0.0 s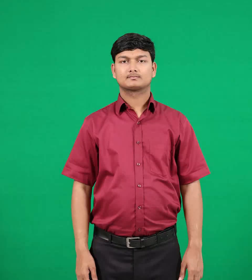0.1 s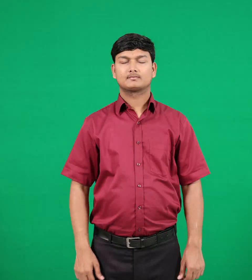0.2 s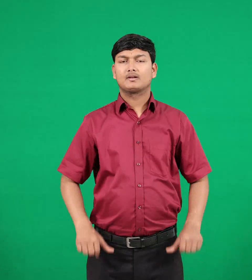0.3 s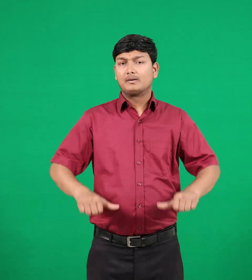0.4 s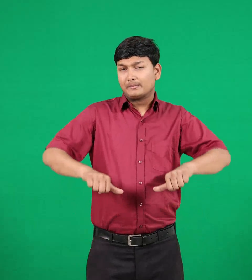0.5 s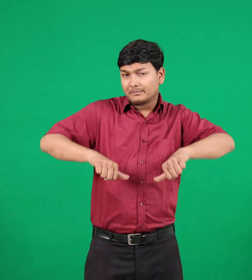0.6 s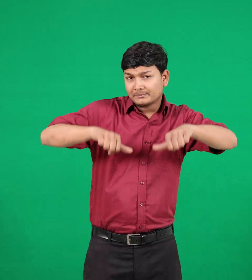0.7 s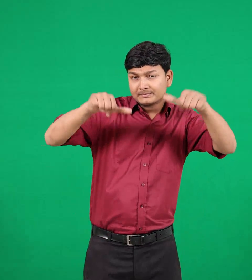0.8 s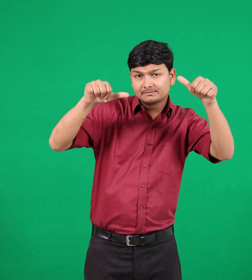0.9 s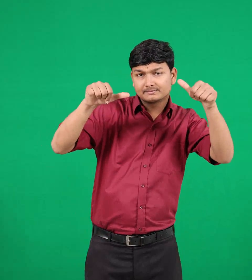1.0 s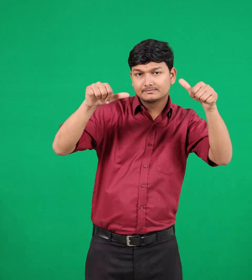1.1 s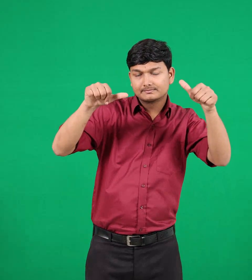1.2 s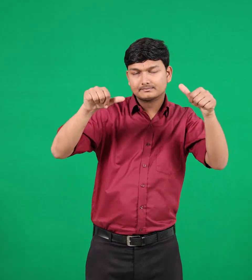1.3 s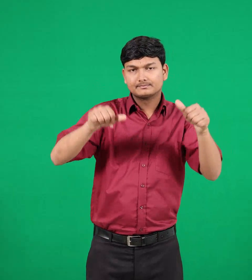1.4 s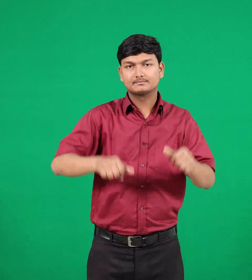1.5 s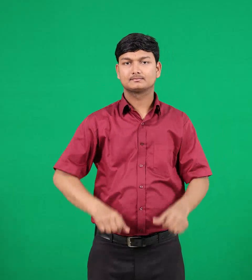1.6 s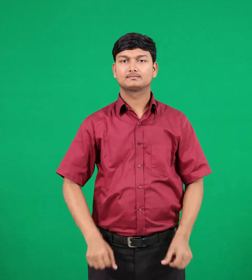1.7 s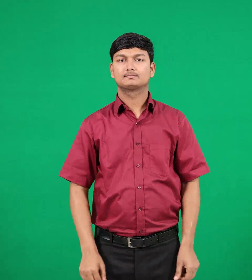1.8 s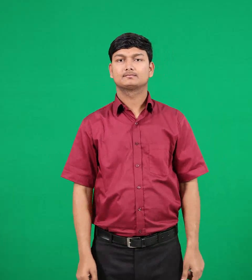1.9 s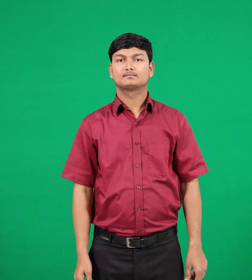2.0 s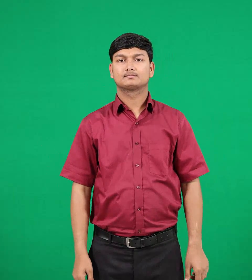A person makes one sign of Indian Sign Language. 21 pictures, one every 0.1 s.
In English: success
